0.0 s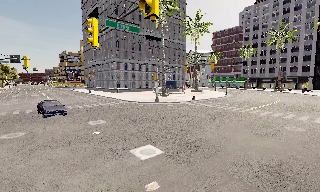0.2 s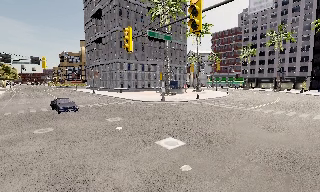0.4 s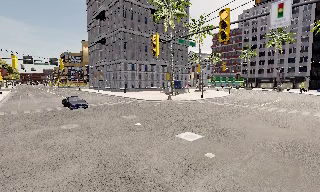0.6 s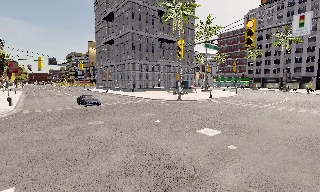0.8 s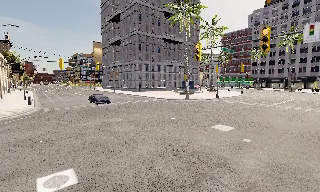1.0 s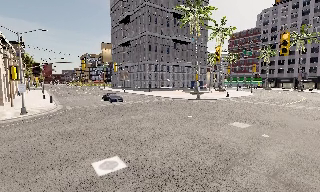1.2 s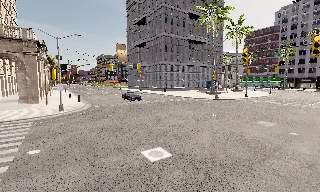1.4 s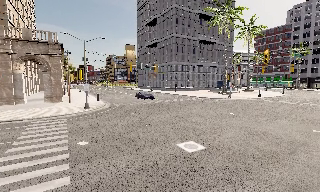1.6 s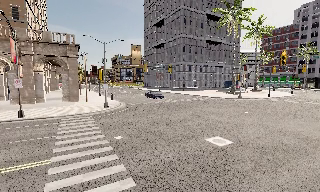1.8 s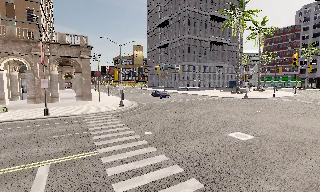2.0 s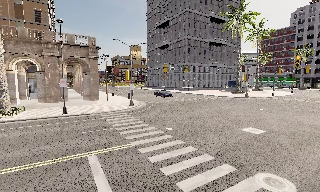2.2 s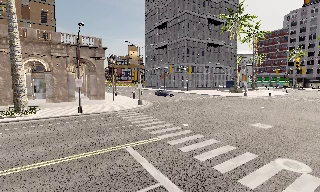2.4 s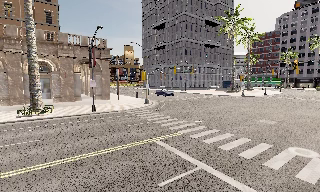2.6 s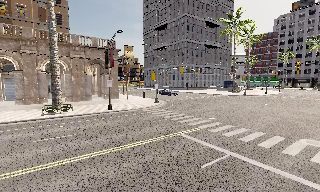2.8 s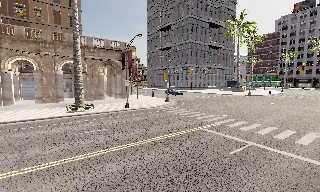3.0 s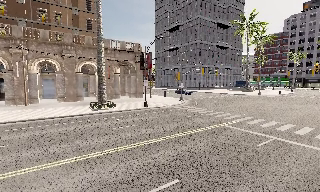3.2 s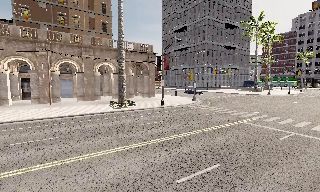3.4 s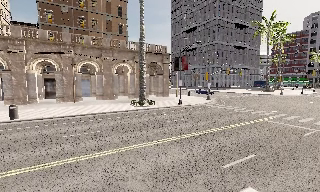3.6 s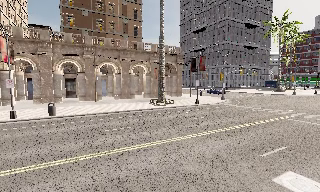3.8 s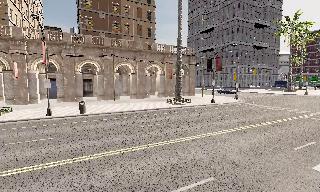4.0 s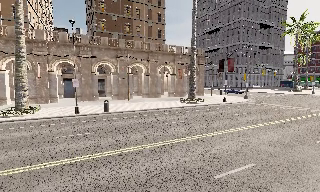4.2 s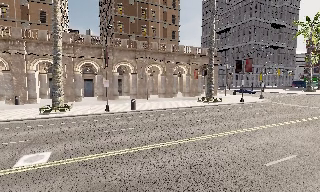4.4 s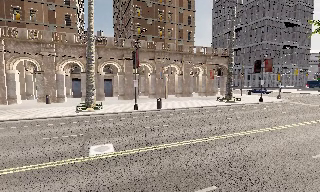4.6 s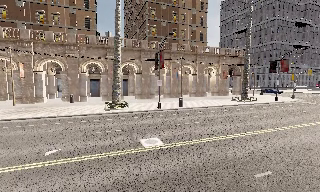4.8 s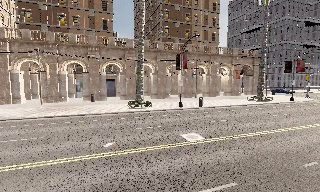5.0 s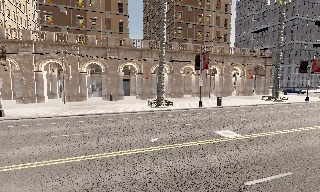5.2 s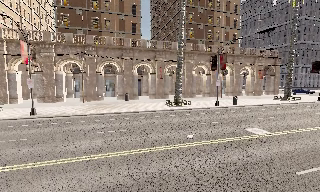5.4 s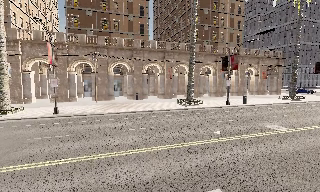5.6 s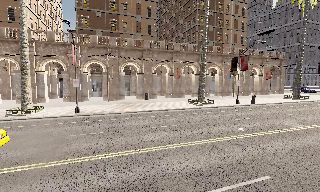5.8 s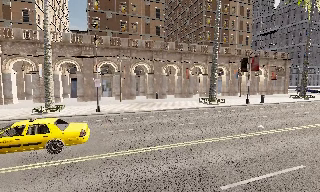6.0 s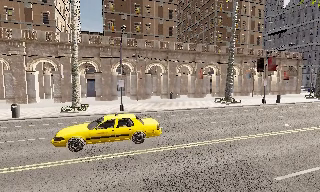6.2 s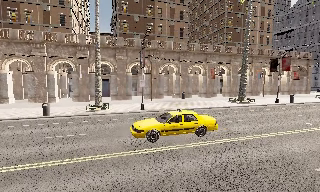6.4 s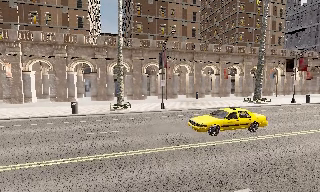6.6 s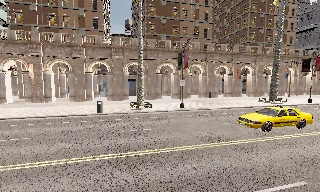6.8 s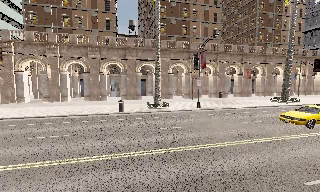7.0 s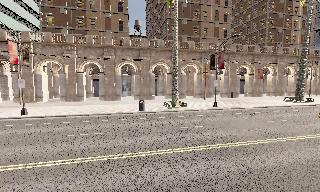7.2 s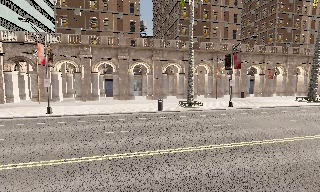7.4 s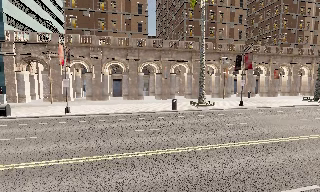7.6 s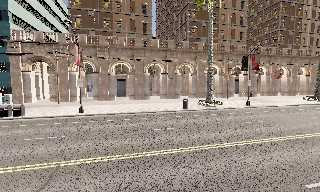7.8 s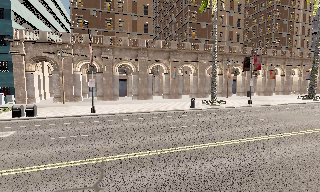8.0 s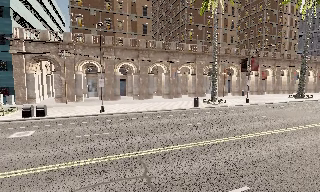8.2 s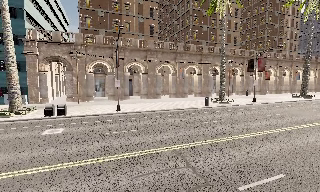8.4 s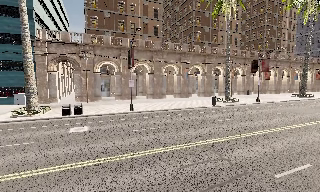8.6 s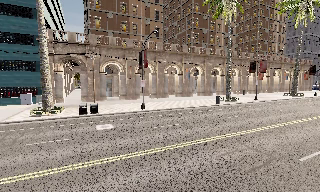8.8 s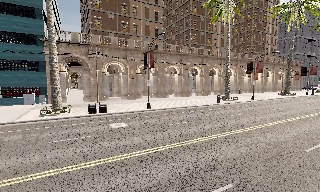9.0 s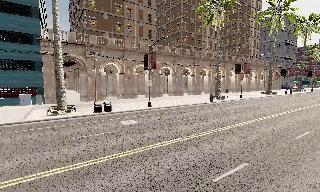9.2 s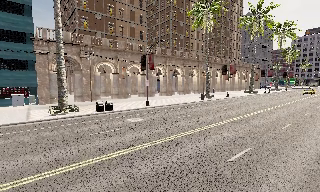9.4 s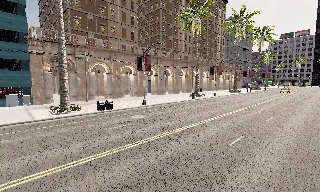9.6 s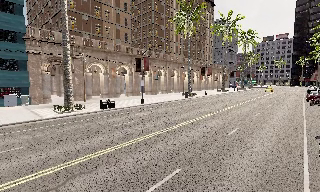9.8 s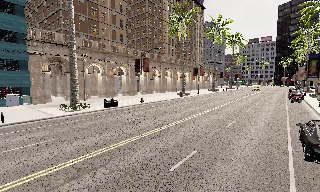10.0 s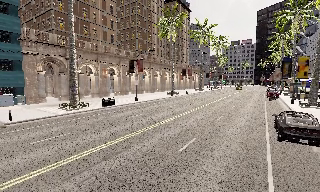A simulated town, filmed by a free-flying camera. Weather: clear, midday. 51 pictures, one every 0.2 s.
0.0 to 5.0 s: The camera pans to its left, which is counterclockwise from overhead, by about 20 degrees. It travels to its left and backward, about 50 m, so close, fixed things drift to the right.
5.0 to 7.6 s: The camera travels to its left, about 25 m, so close, fixed things drift to the right.
7.6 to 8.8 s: The camera pans to its right, which is clockwise from overhead, by about 15 degrees. It travels to its left, about 11 m, so close, fixed things drift to the right.
8.8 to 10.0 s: The camera pans to its right, which is clockwise from overhead, by about 30 degrees. It travels to its left and backward, about 12 m.
The film runs backward here.
